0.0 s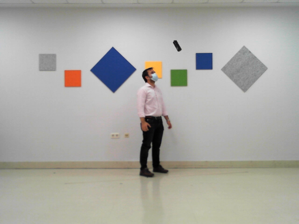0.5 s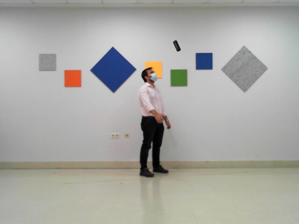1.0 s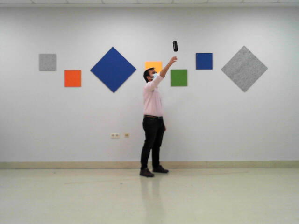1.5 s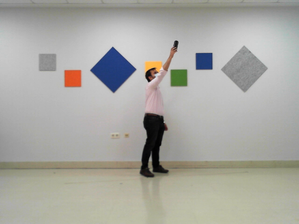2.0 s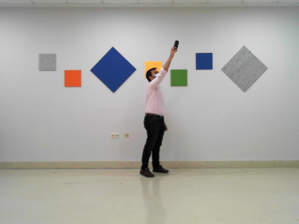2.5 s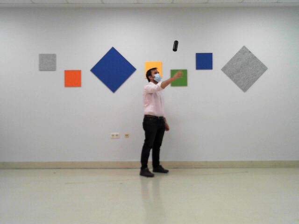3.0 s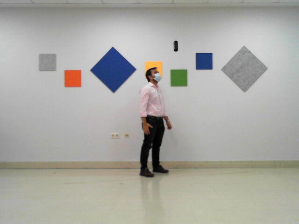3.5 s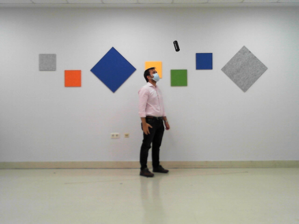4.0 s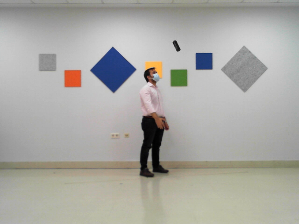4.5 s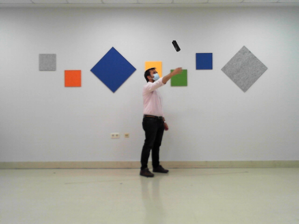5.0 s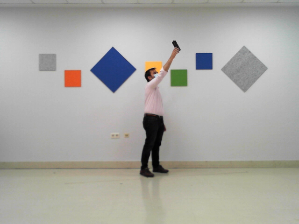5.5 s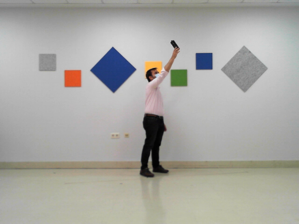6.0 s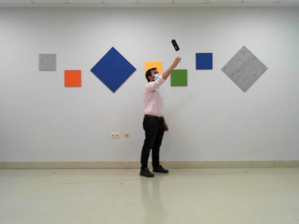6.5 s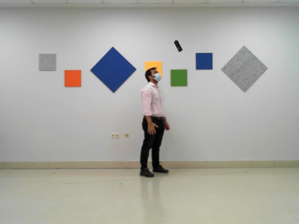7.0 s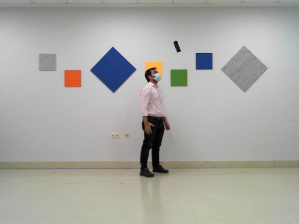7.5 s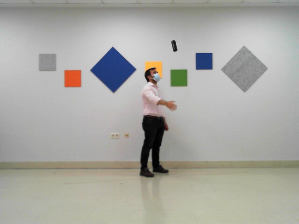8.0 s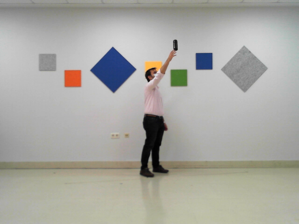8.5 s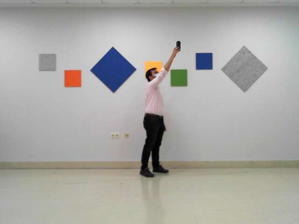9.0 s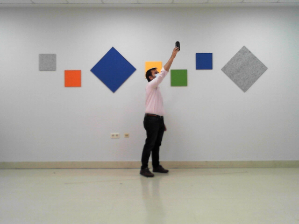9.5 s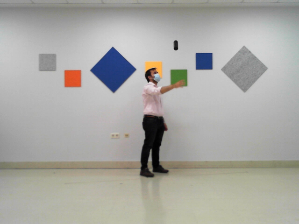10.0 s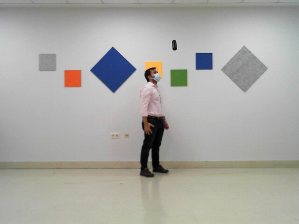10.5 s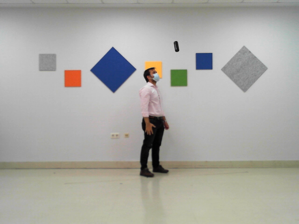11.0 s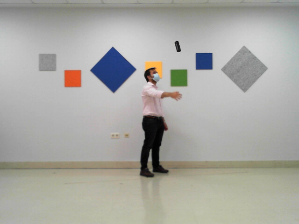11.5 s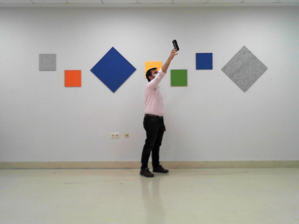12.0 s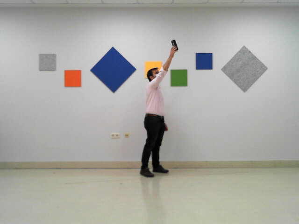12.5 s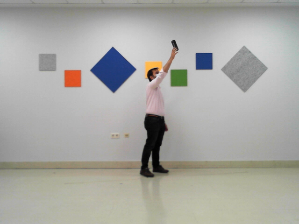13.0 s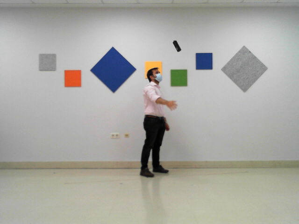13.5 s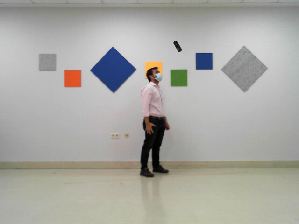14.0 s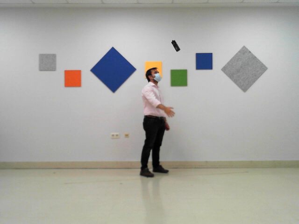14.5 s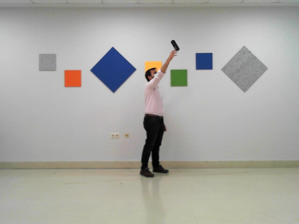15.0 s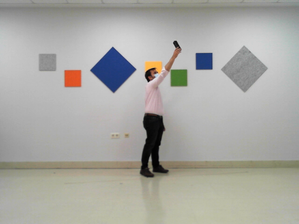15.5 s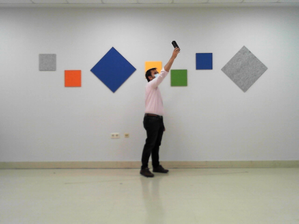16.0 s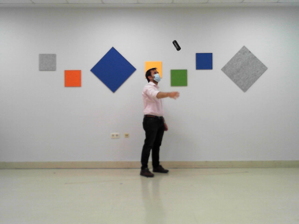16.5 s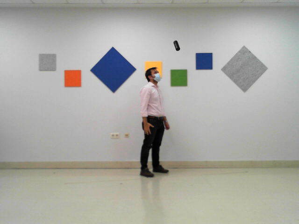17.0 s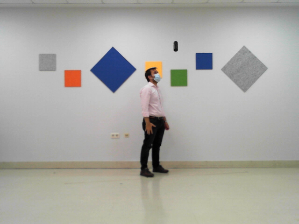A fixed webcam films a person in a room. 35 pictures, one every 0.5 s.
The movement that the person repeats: Reach up for a bottle in a high position, right hand.
